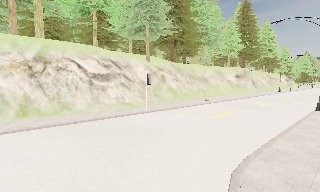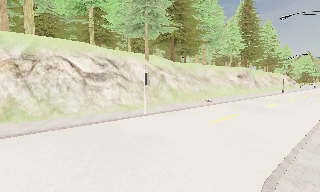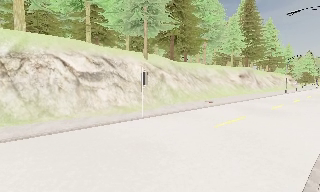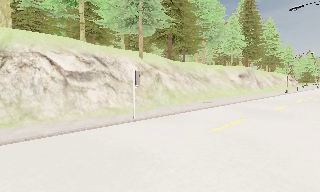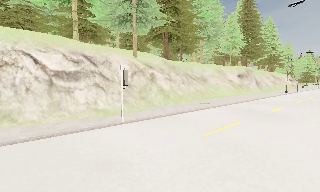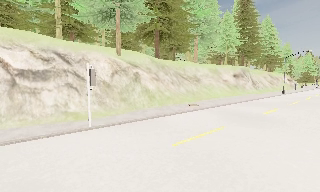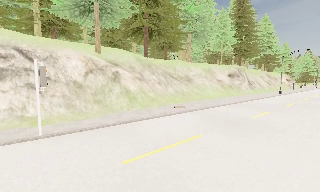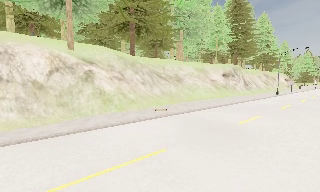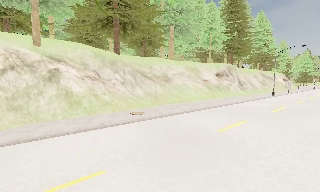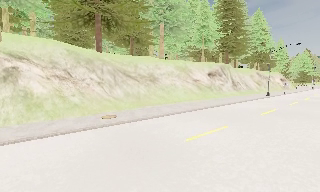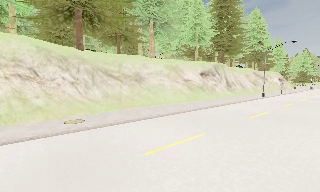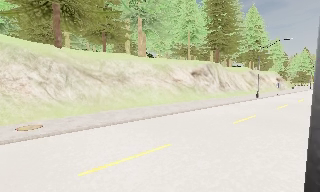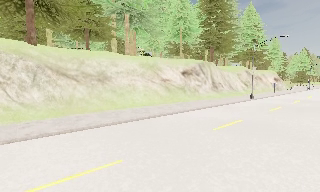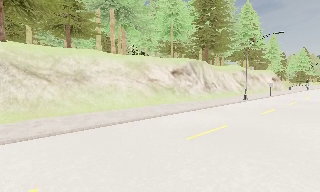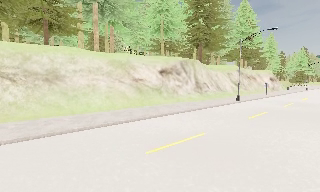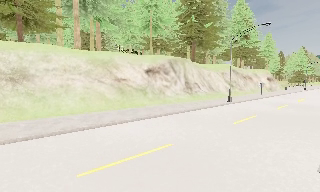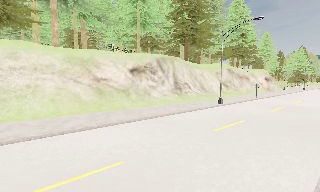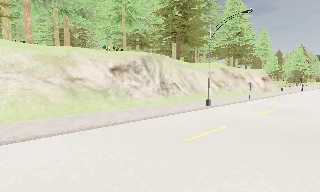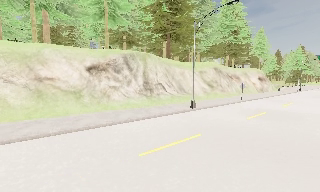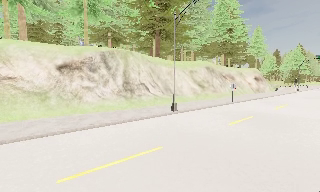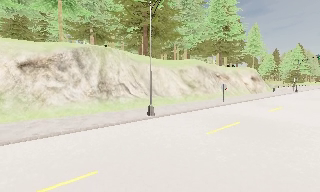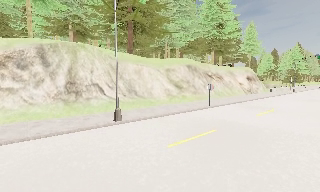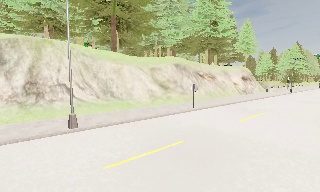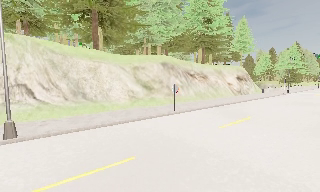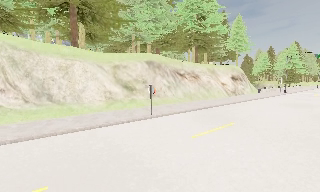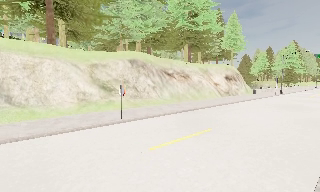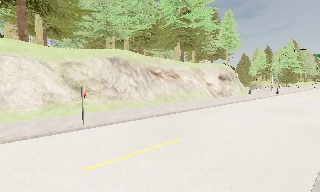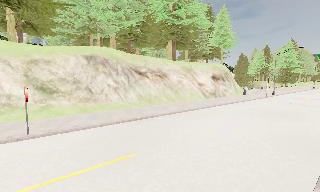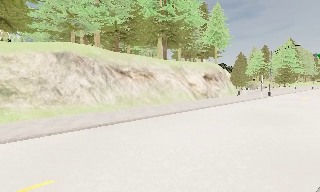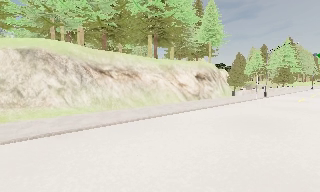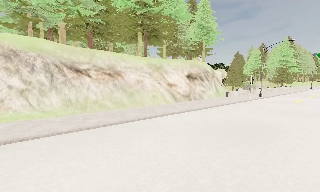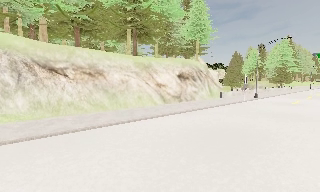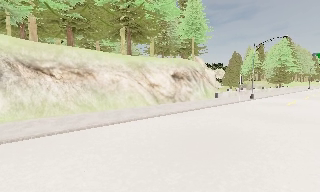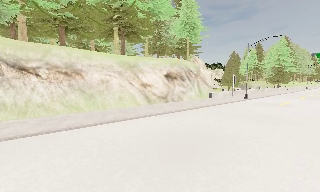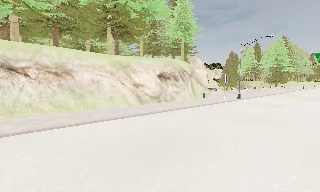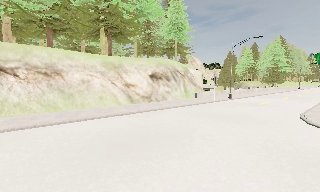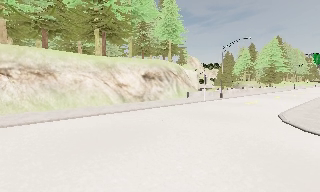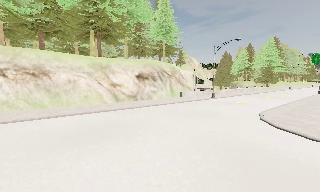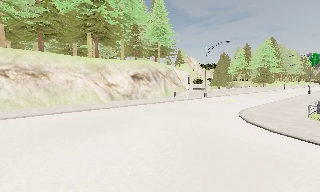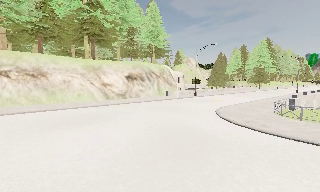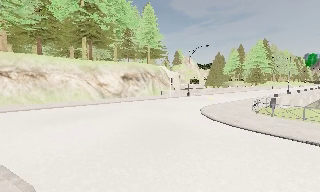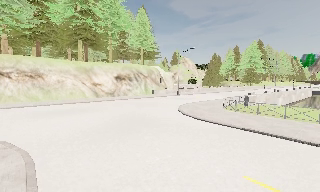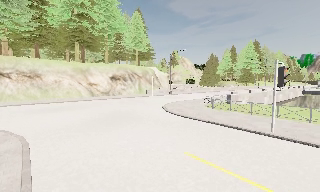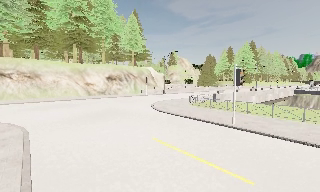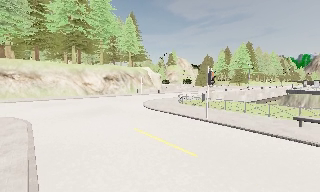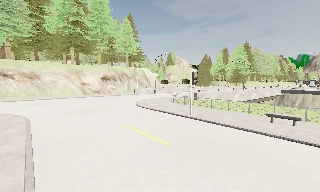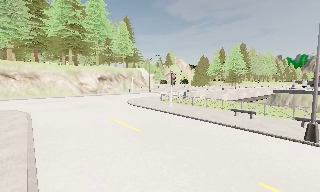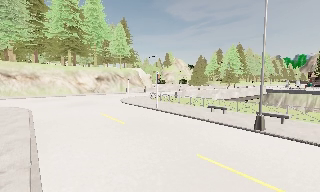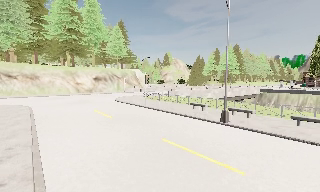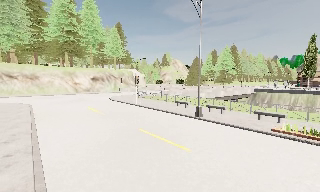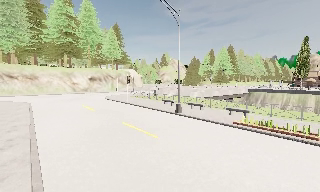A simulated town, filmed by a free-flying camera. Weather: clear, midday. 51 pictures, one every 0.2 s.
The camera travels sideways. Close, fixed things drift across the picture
to the left.
0.0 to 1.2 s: The camera travels forward and to its right, about 7 m, so what stands in front looms larger. It gains speed.
1.2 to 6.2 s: The camera travels to its right and forward, about 55 m, so close, fixed things drift to the left.
6.2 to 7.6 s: The camera travels to its right, about 7 m, so close, fixed things drift to the left.
7.6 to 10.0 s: The camera travels backward and to its right, about 20 m, so what stands in front gets smaller.
The film runs forward here.
